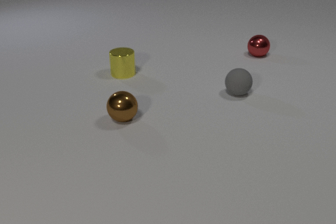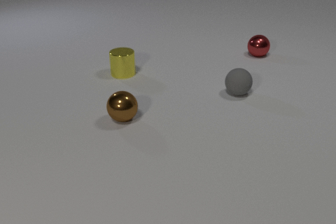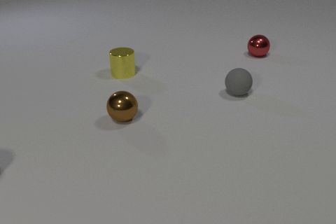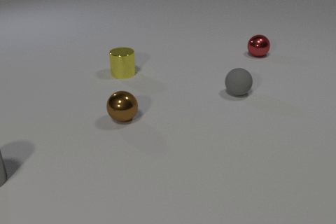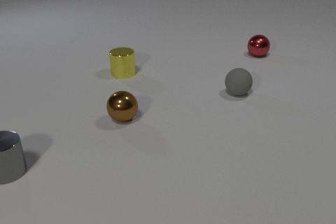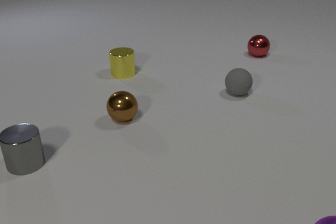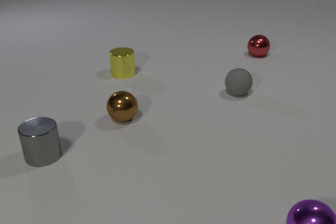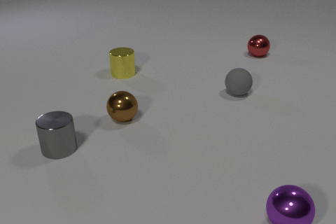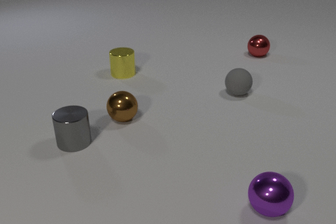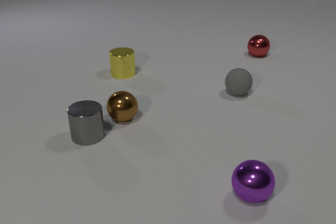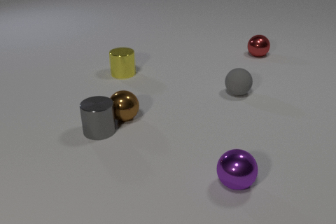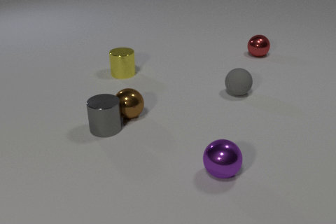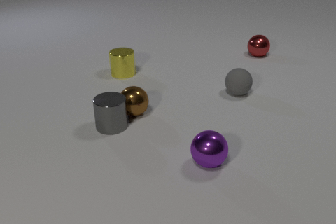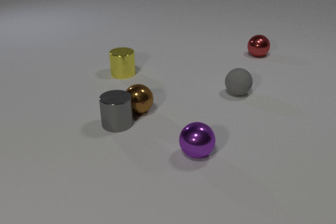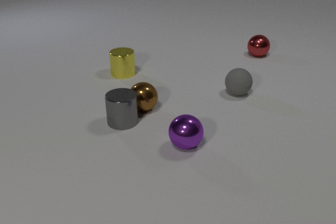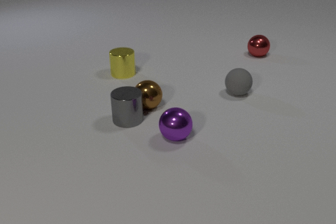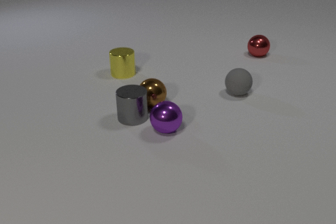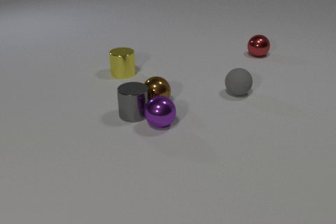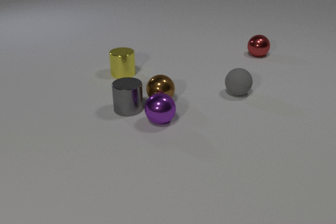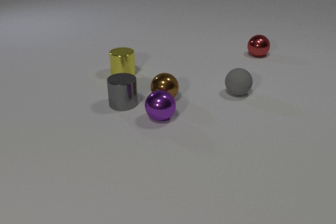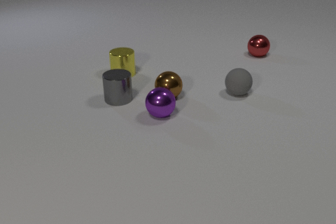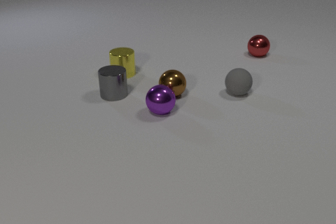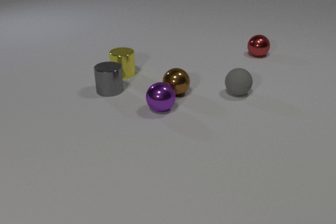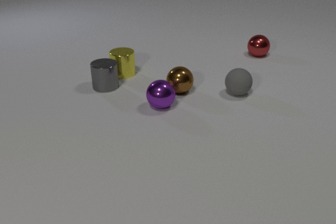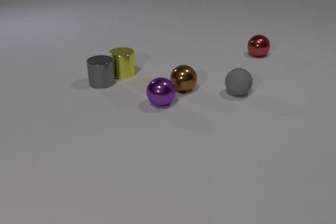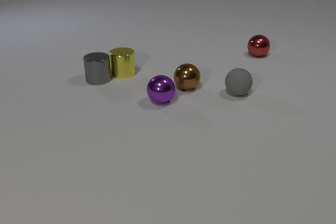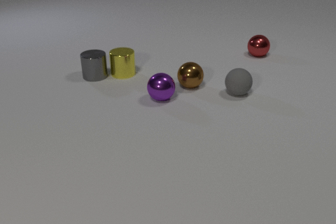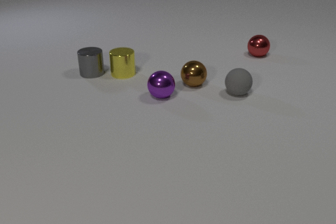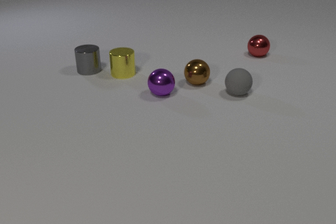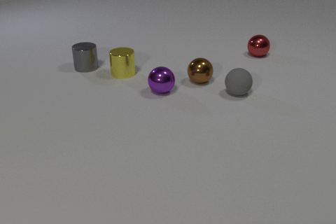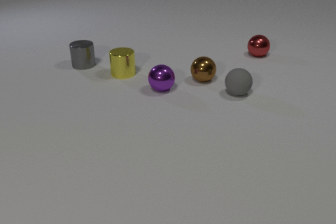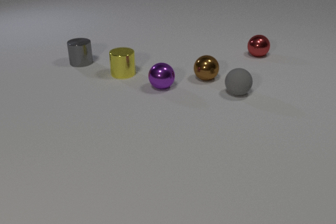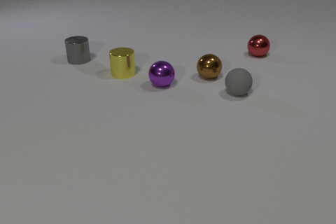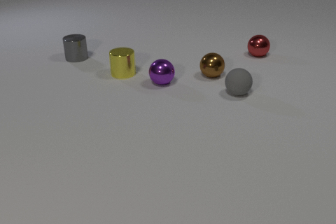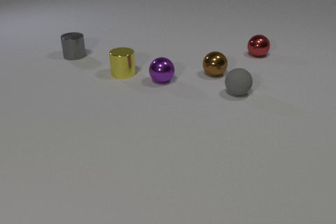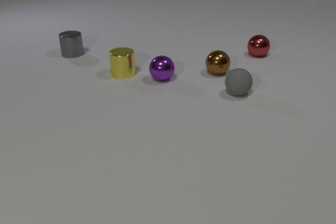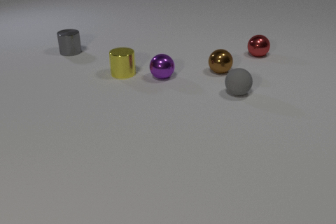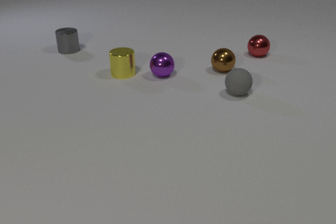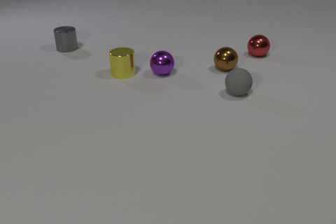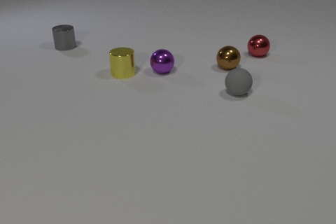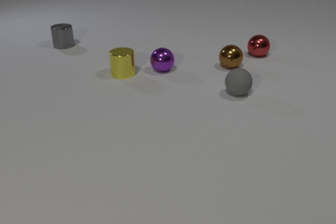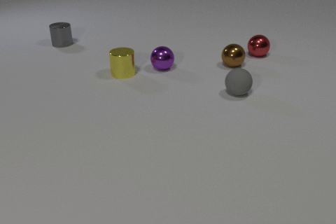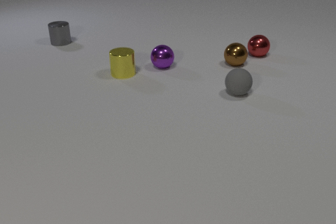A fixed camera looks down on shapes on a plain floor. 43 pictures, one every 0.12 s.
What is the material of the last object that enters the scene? metal.
How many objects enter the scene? 2.
How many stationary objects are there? 3.
0.00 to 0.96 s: The gray metal cylinder comes in at the left edge, slides to the right and away from the camera. The purple metal sphere comes in at the bottom edge, rolls to the left and away from the camera.
0.96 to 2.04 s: The gray metal cylinder slides to the right and away from the camera. The brown metal sphere rolls to the right and away from the camera. The purple metal sphere rolls away from the camera and to the left. The gray metal cylinder and the brown metal sphere collide. The gray metal cylinder and the purple metal sphere collide.
2.04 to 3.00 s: The gray metal cylinder slides away from the camera and to the left. The brown metal sphere rolls away from the camera and to the right. The purple metal sphere rolls away from the camera.
3.00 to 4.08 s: The gray metal cylinder slides away from the camera. The brown metal sphere rolls away from the camera and to the right. The purple metal sphere rolls away from the camera.
4.08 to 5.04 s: The gray metal cylinder slides away from the camera. The brown metal sphere rolls away from the camera and to the right. The purple metal sphere rolls away from the camera.
